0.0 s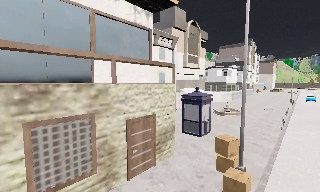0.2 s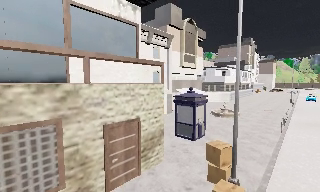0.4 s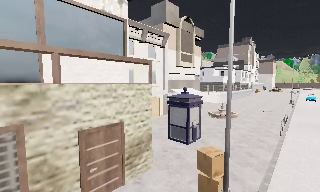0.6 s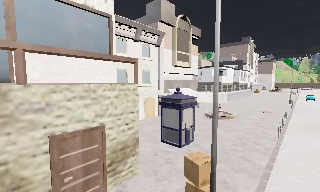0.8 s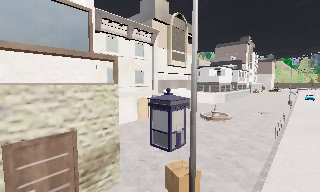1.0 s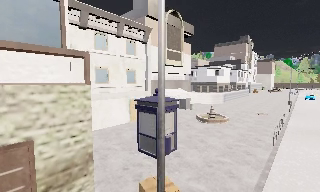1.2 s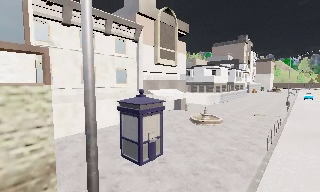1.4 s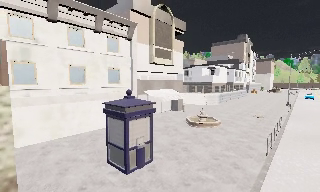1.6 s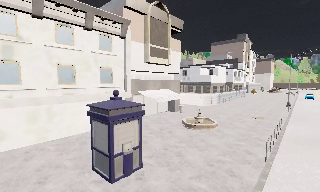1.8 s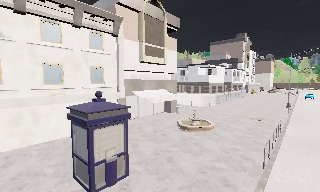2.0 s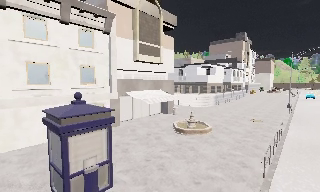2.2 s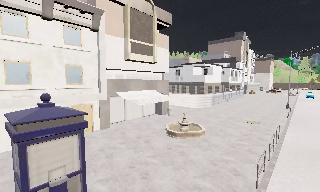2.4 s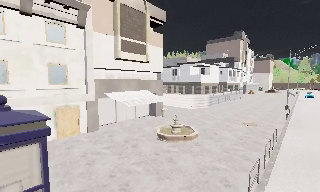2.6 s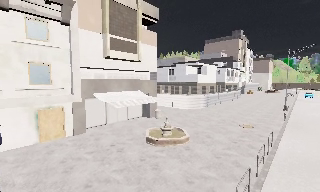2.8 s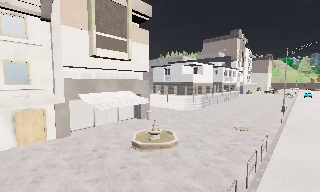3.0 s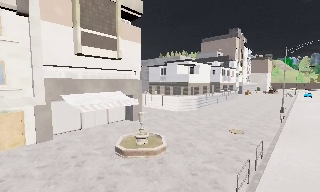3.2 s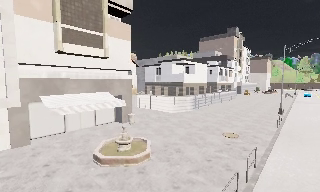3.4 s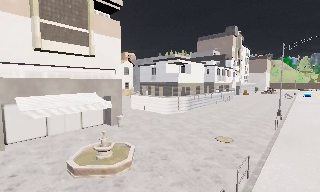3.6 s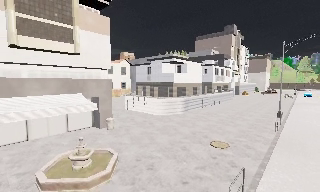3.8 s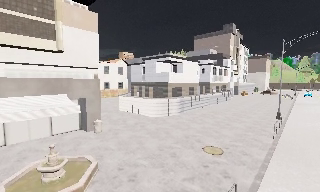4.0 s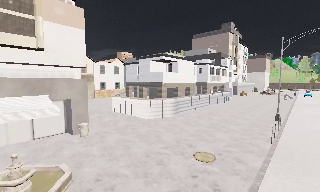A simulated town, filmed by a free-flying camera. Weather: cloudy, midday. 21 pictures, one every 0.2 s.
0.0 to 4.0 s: The camera travels forward and to its right, about 18 m, so what stands in front looms larger.
The film runs backward here.
